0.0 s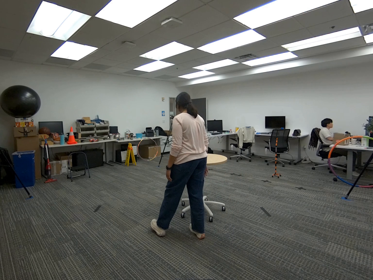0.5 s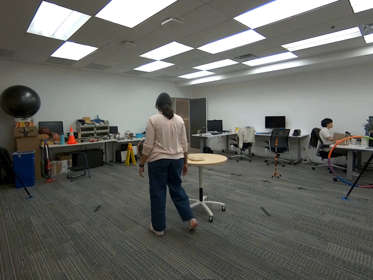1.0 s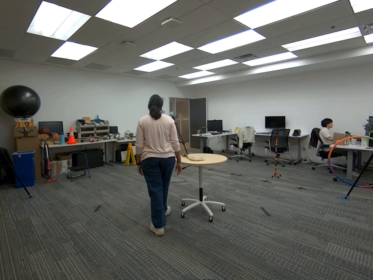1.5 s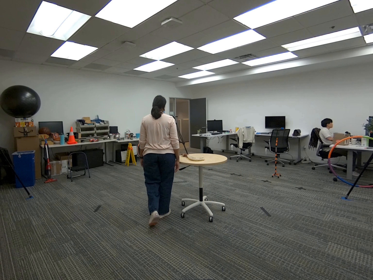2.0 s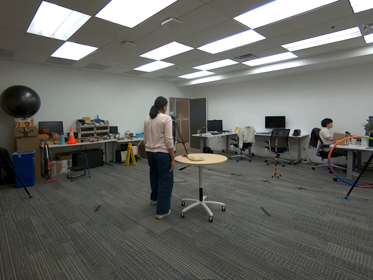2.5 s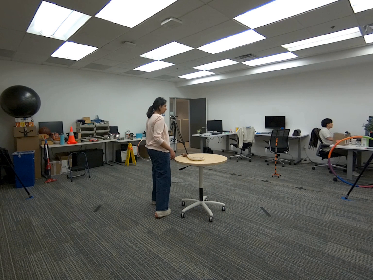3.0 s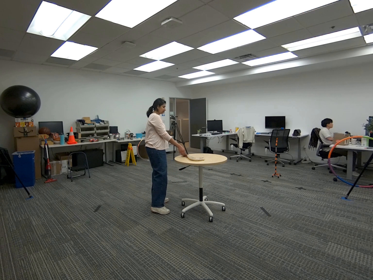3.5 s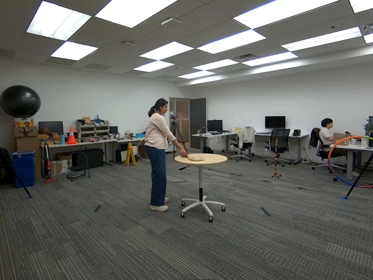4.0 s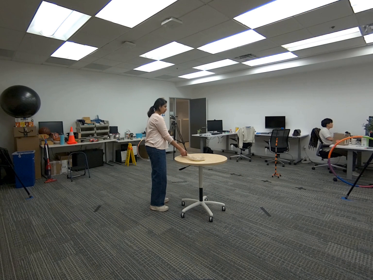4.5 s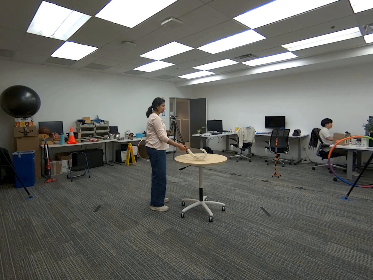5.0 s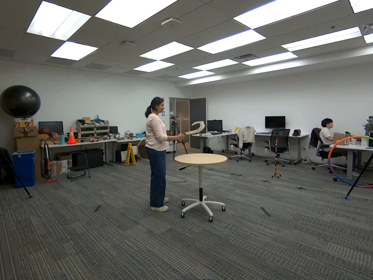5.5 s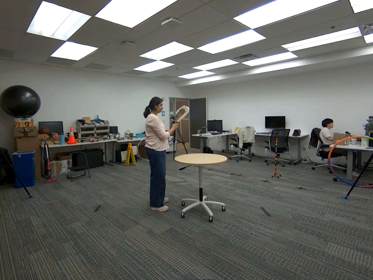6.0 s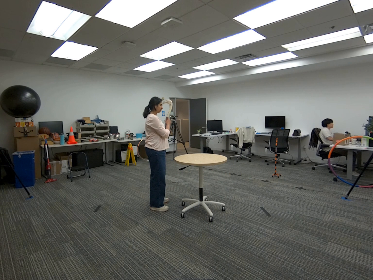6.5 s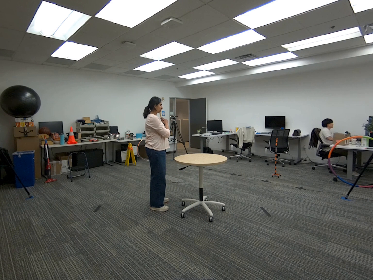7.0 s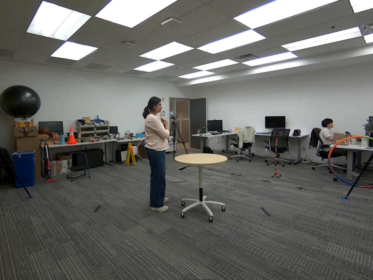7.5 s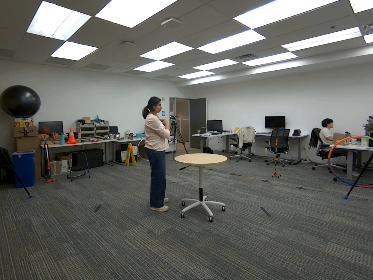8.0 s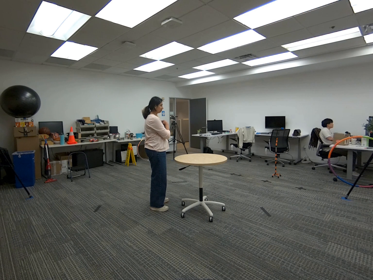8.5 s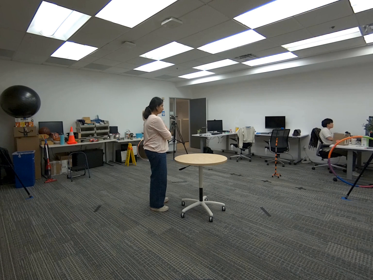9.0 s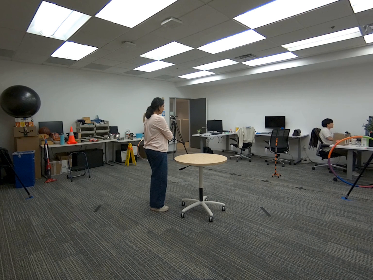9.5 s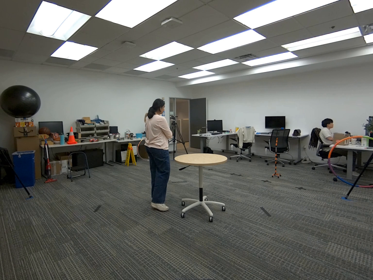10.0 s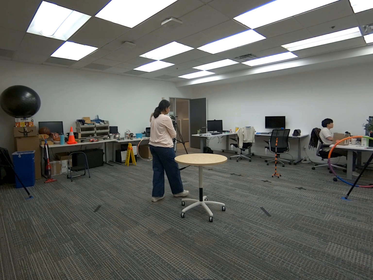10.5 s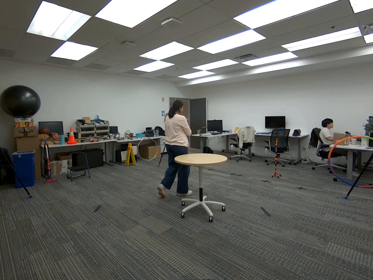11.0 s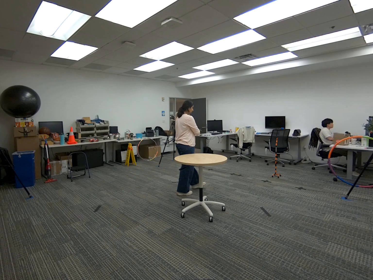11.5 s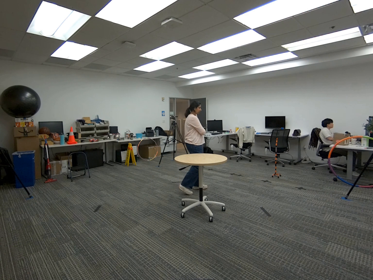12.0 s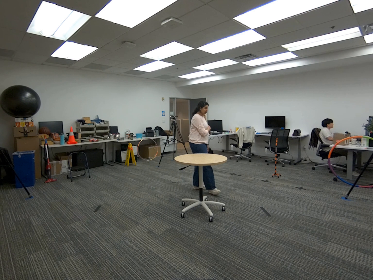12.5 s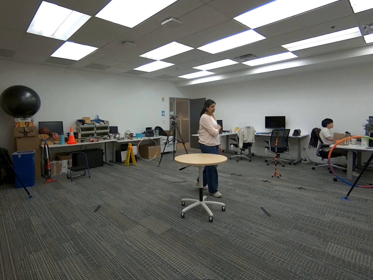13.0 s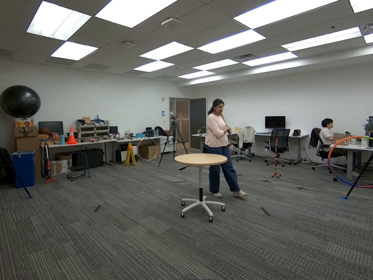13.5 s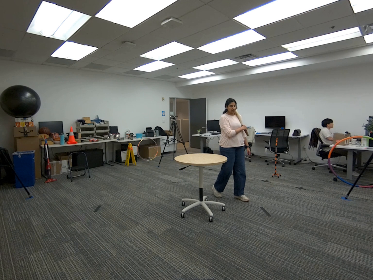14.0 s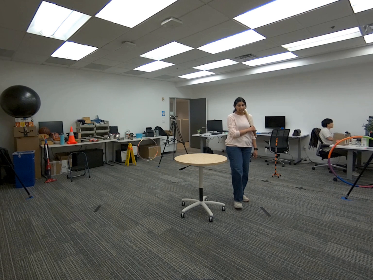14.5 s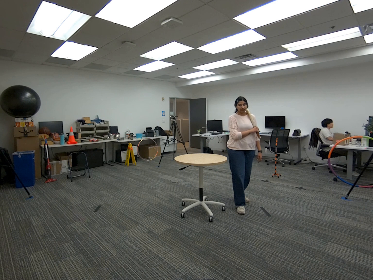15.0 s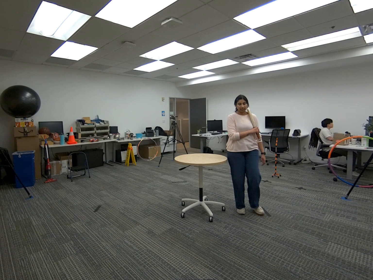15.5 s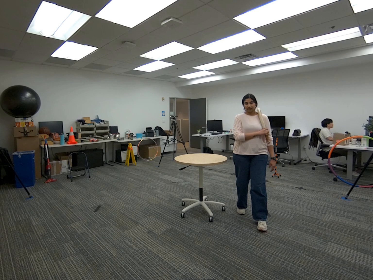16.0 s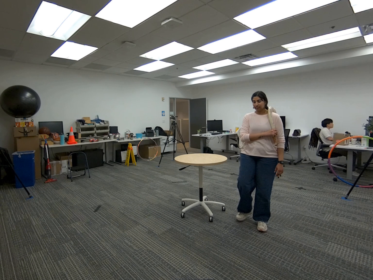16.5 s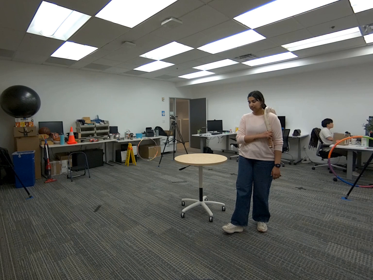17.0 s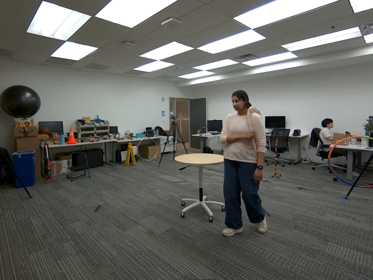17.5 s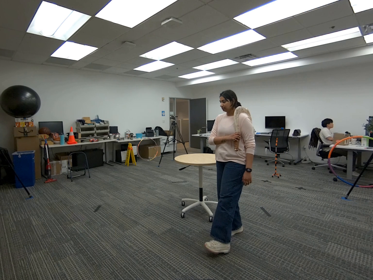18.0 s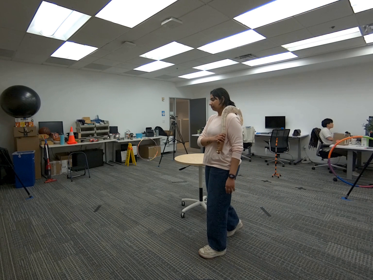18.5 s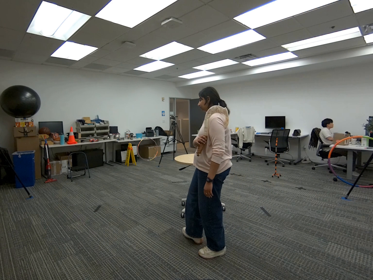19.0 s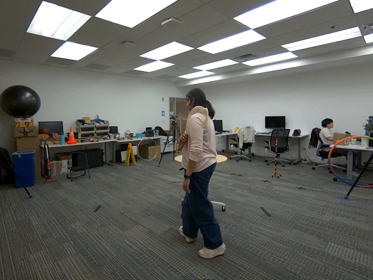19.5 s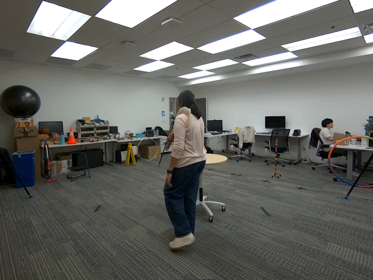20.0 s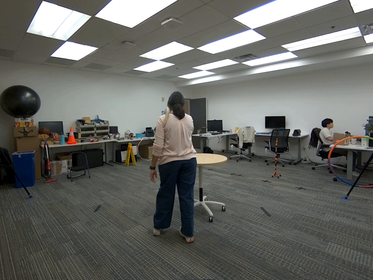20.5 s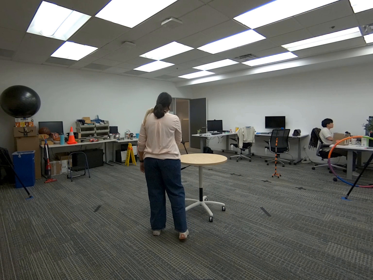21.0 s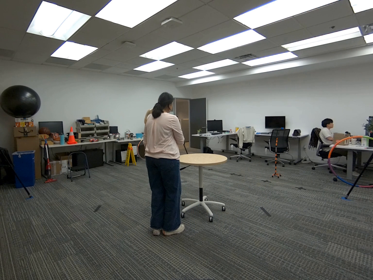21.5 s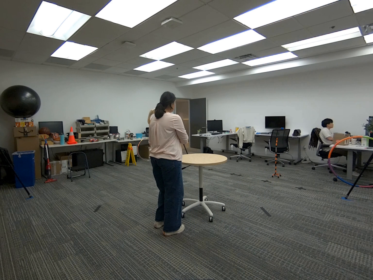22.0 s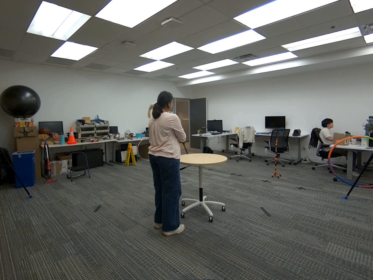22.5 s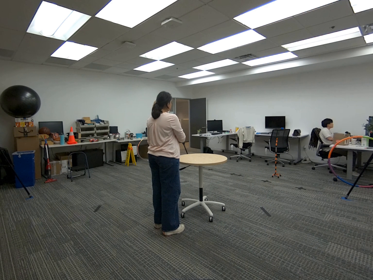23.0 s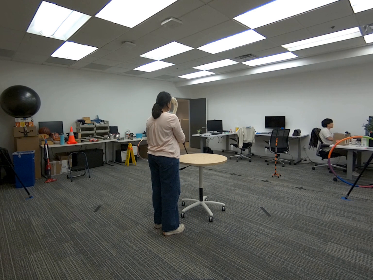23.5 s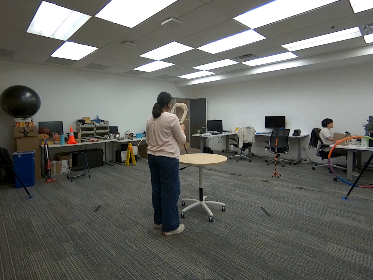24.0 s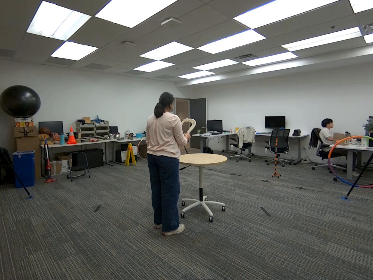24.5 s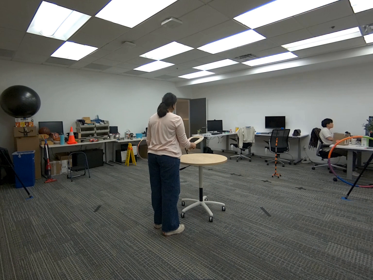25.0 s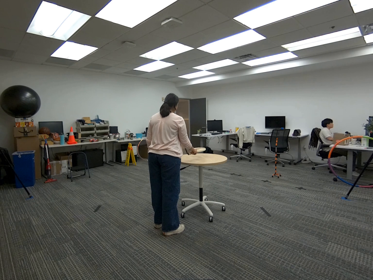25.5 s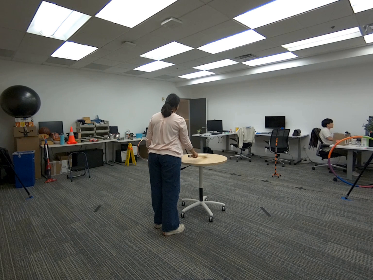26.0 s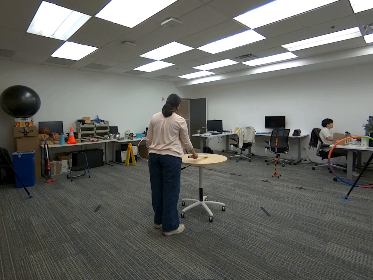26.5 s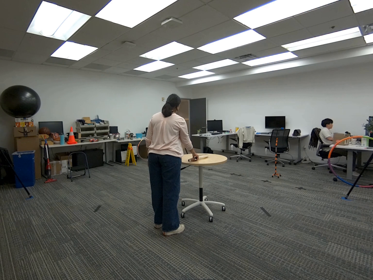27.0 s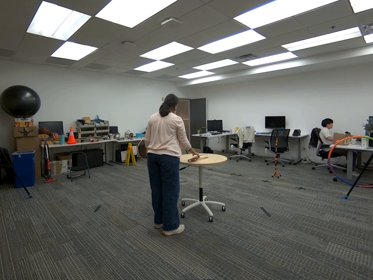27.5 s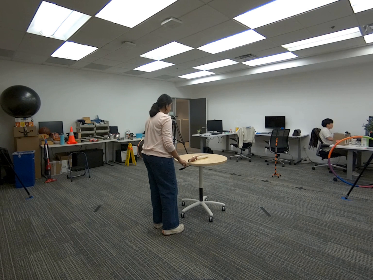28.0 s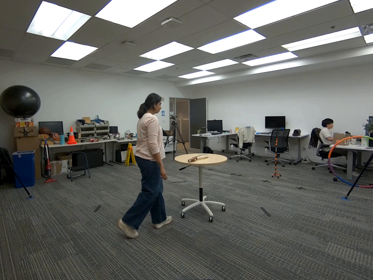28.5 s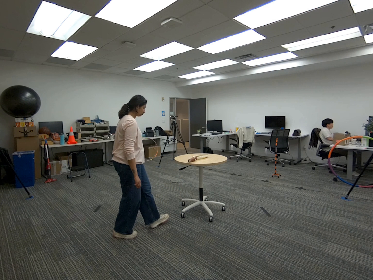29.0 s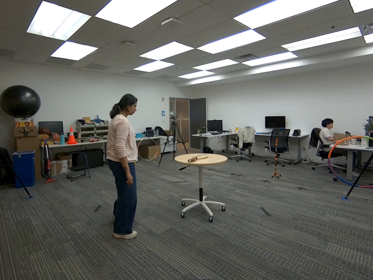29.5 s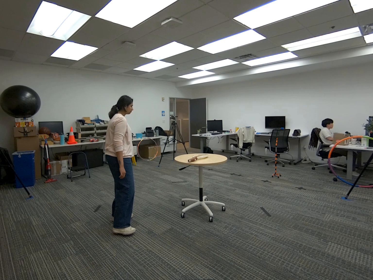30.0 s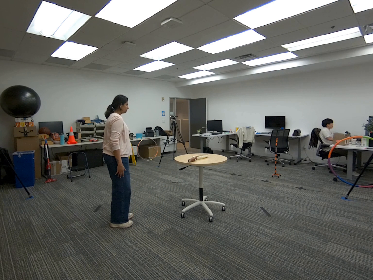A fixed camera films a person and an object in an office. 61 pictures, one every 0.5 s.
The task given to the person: Walk toward the round table where the Big Fish Hook is resting. Pick up the hook from the round table and position the curved section over your shoulder, allowing it to rest on your shoulder while you hold it with one hand. Walk around the round table one full lap. Remove the hook from your shoulder and place it on the table.
